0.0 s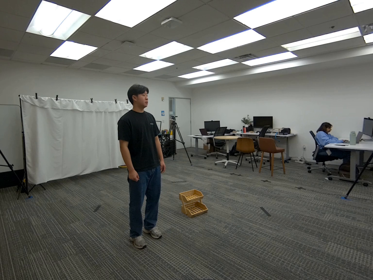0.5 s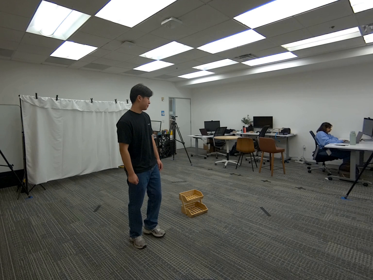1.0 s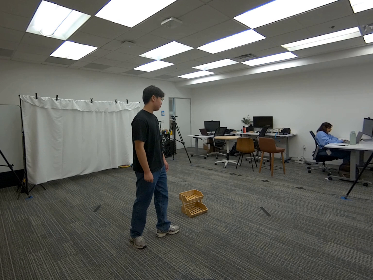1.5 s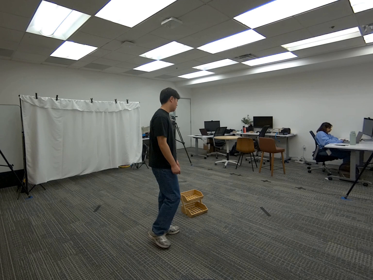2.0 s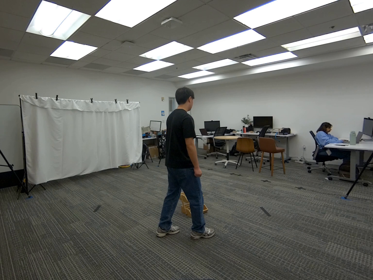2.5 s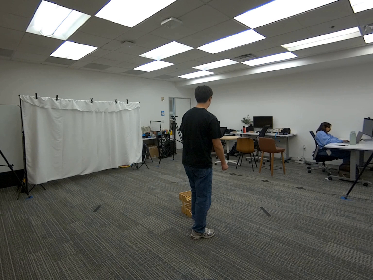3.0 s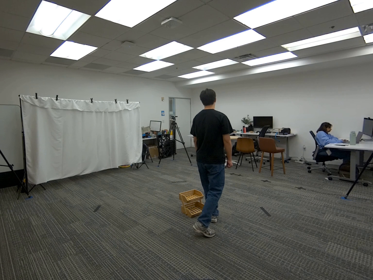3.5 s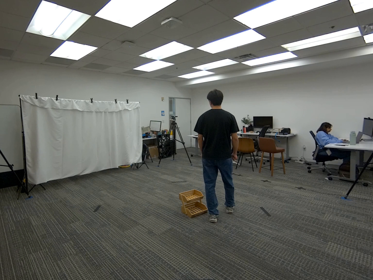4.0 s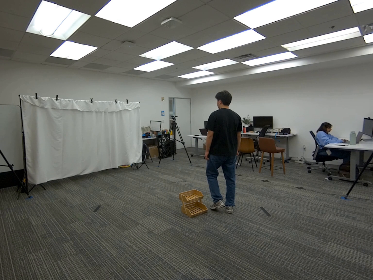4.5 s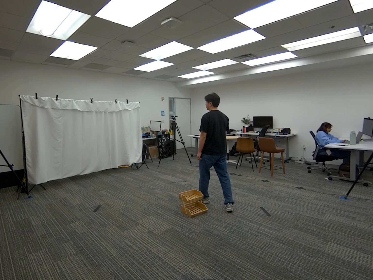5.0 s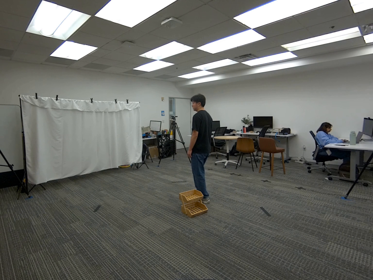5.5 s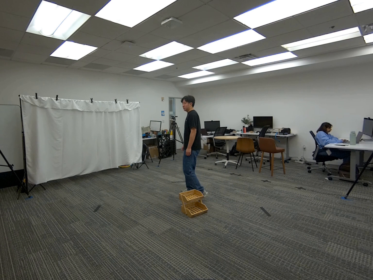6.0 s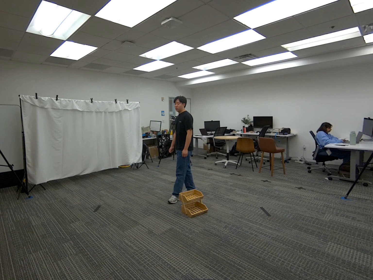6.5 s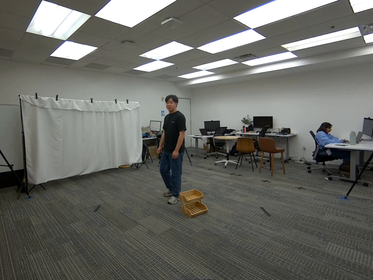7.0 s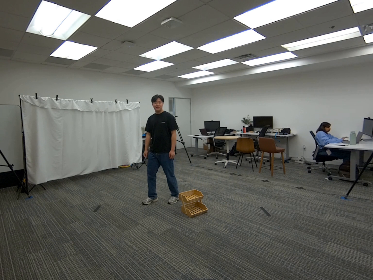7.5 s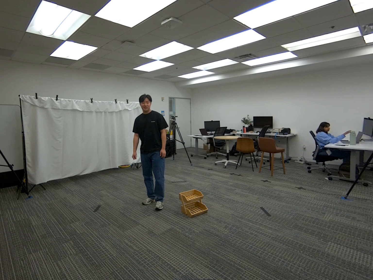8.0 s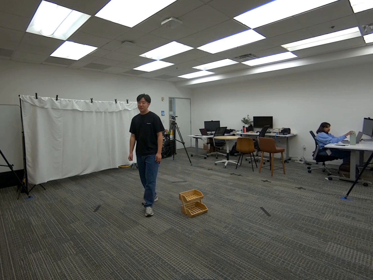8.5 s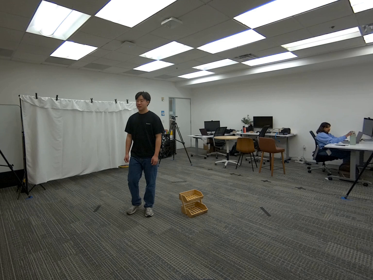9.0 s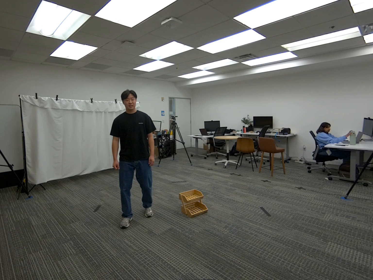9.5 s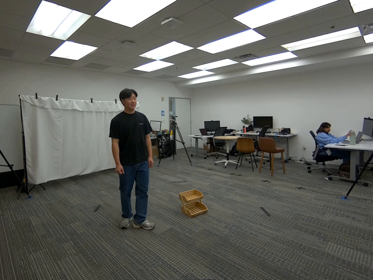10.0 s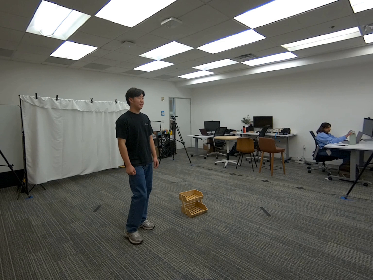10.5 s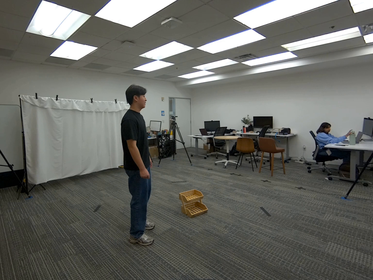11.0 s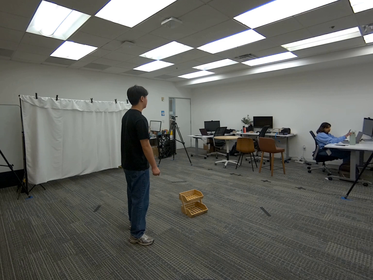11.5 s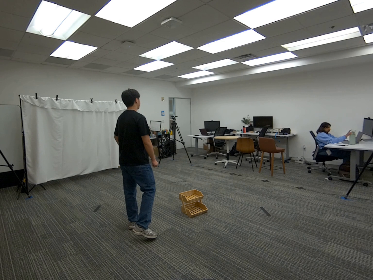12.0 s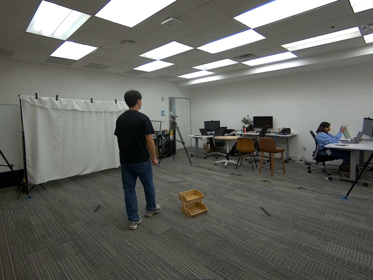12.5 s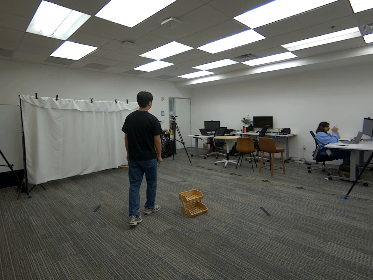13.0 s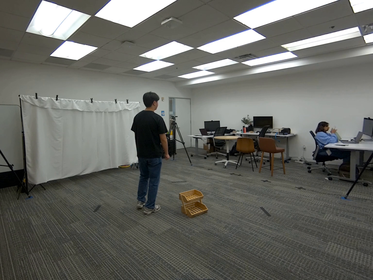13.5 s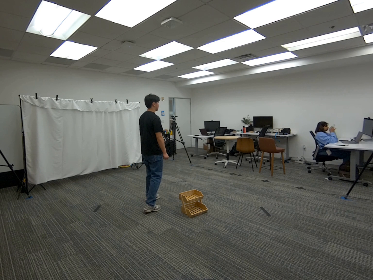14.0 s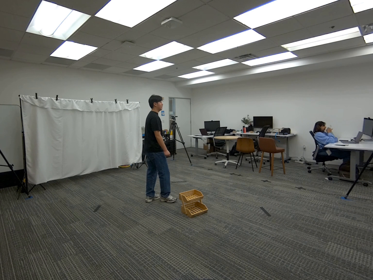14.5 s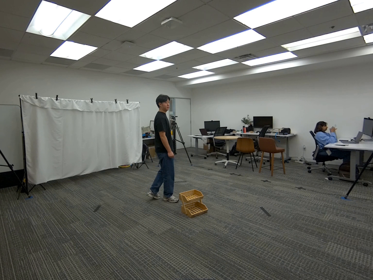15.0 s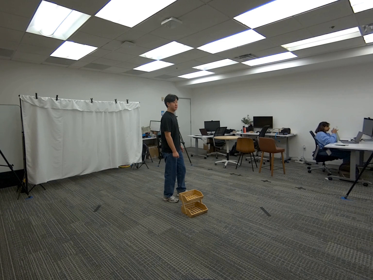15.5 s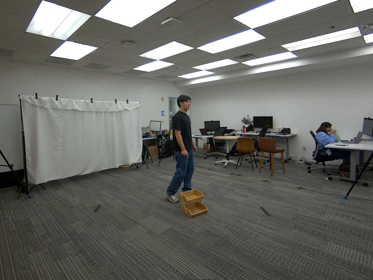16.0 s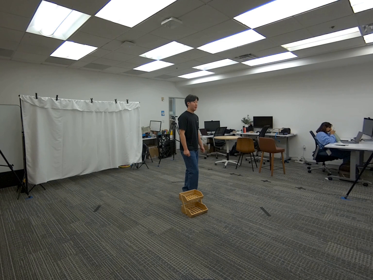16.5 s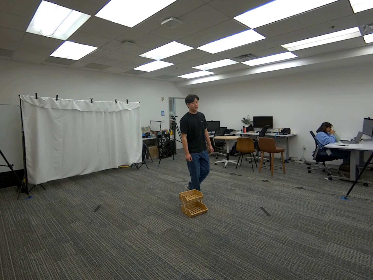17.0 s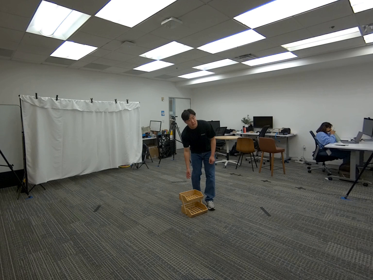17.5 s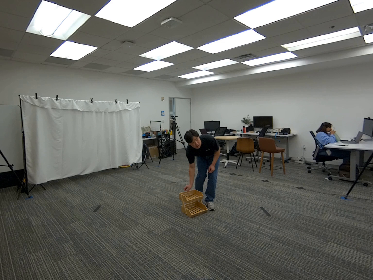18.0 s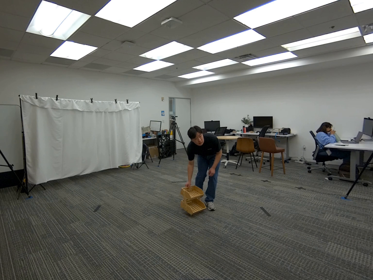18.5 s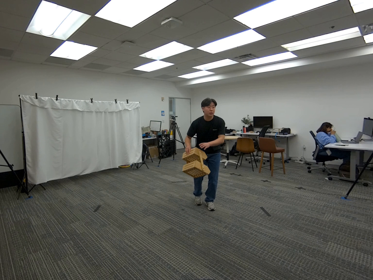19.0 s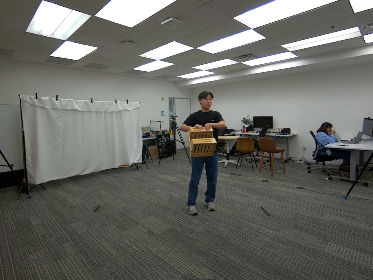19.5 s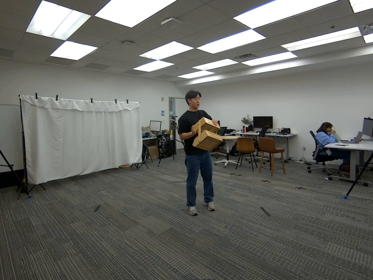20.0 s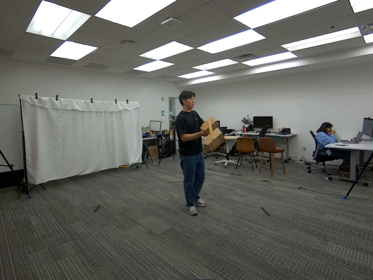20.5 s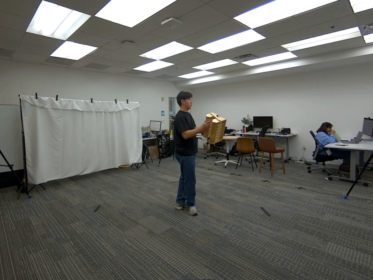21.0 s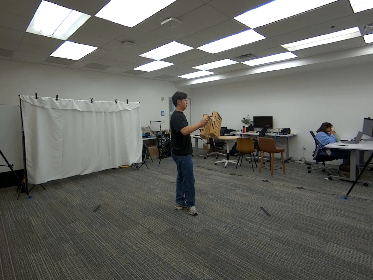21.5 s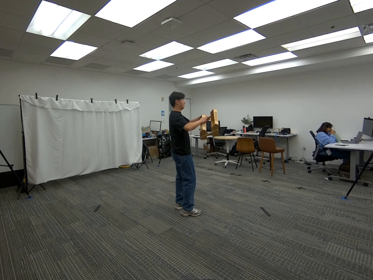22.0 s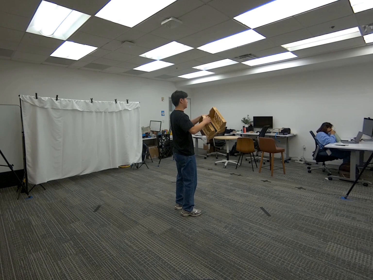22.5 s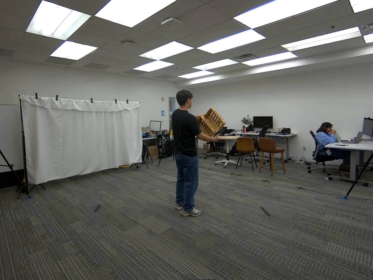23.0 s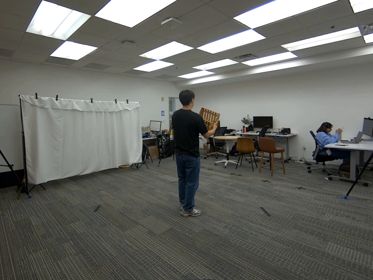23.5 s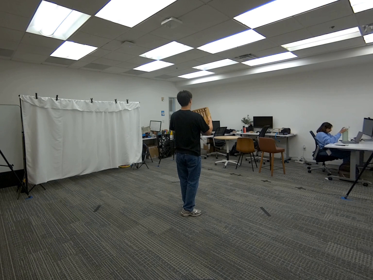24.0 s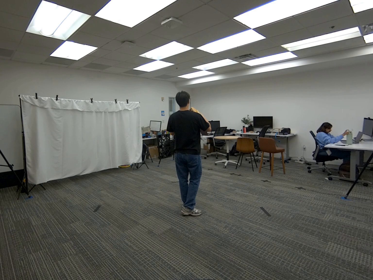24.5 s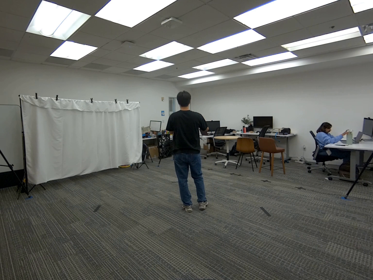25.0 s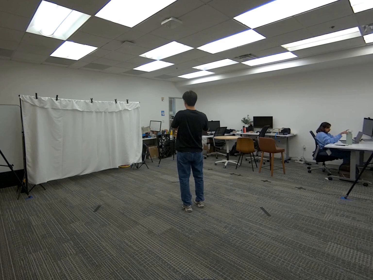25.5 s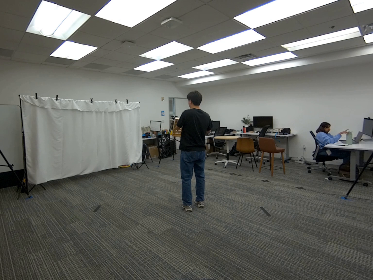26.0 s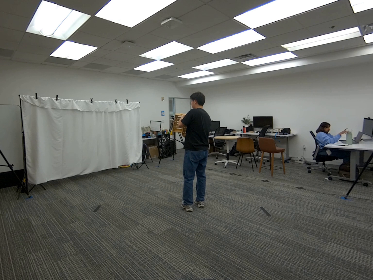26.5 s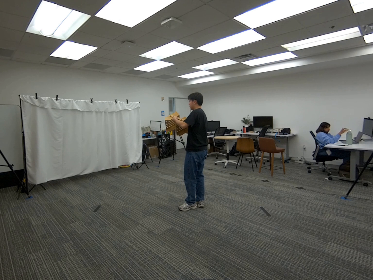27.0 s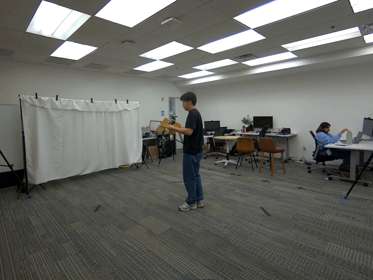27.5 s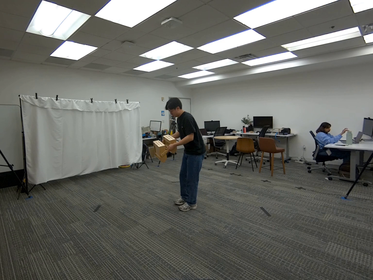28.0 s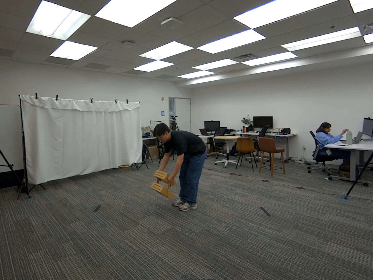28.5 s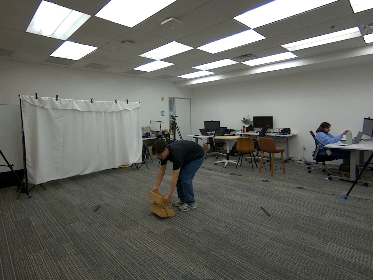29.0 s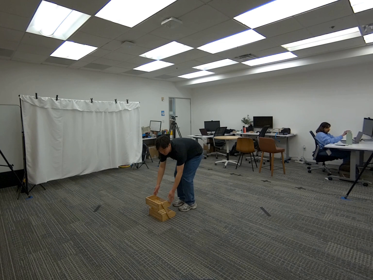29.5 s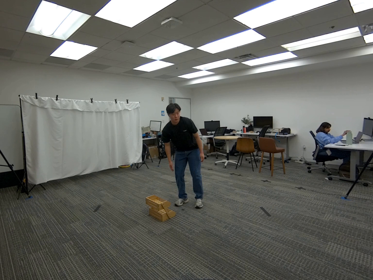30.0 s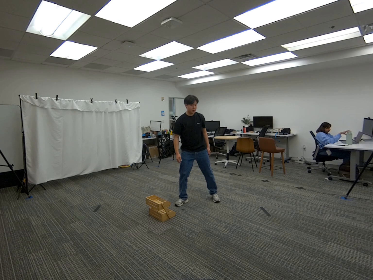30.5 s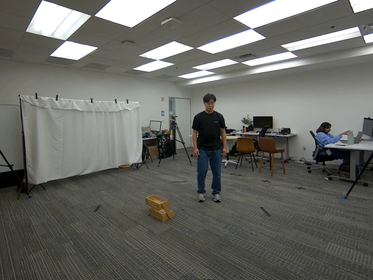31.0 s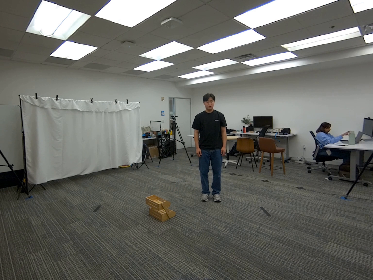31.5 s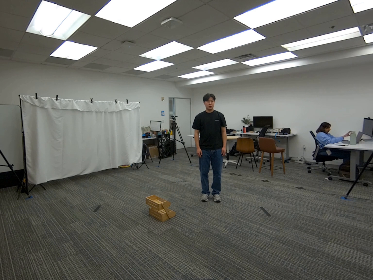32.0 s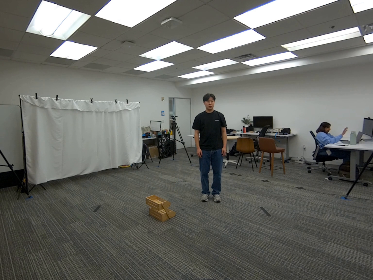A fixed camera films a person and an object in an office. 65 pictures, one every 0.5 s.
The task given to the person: Walk over to the wooden crate. Pick up the wooden crate with both hands. Rotate yourself and the wooden crate so that all four cameras have a visual on the crate. Place the wooden crate on the ground when finished.
